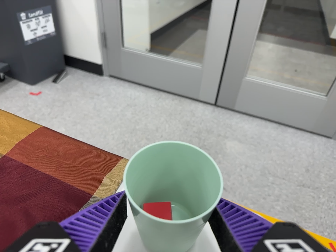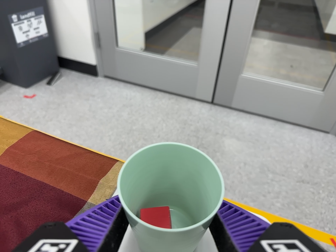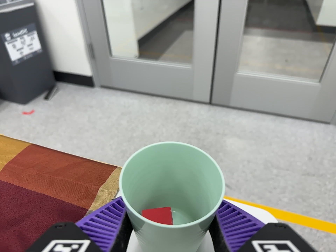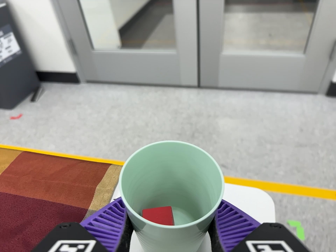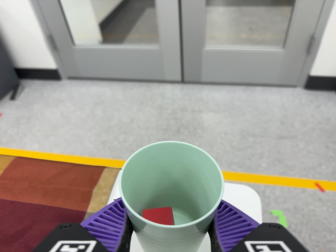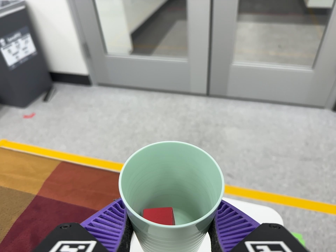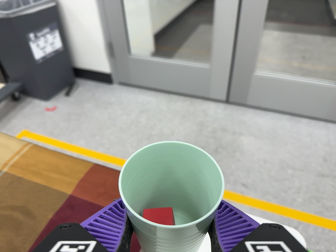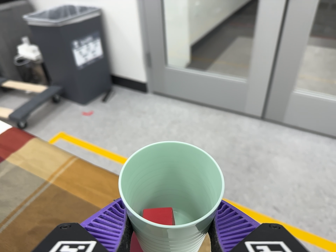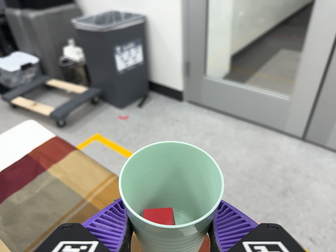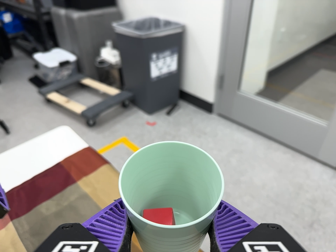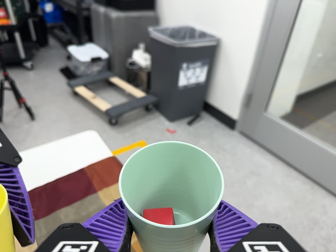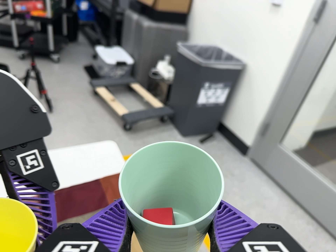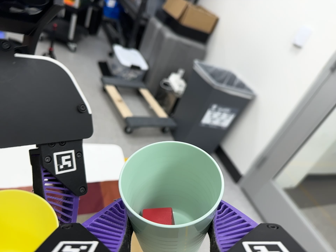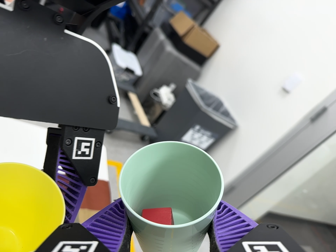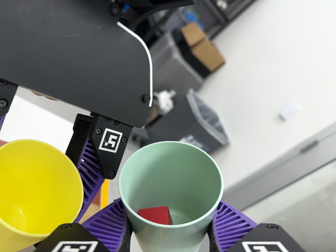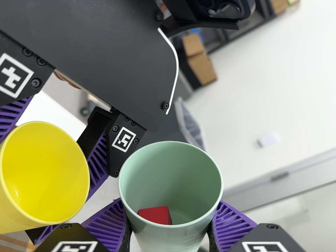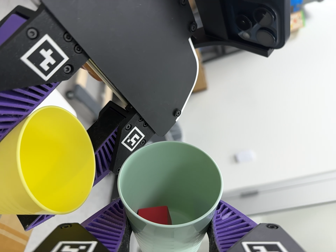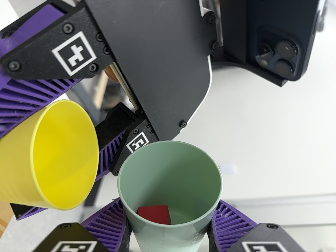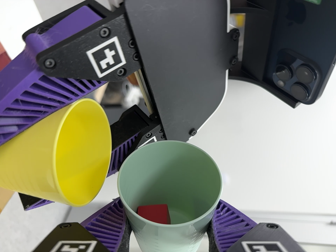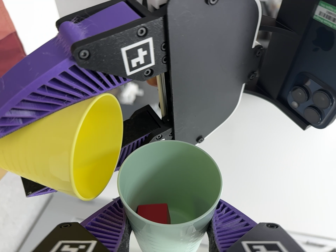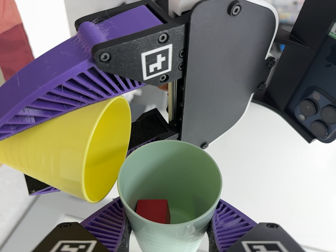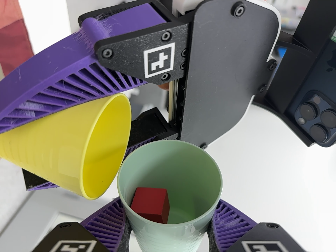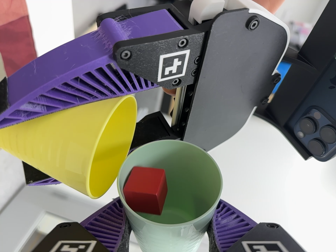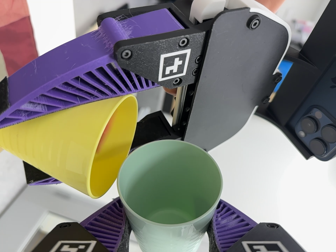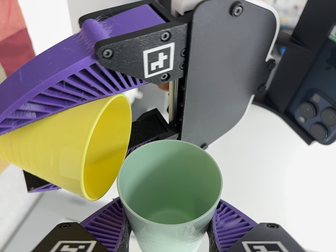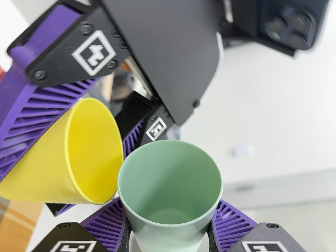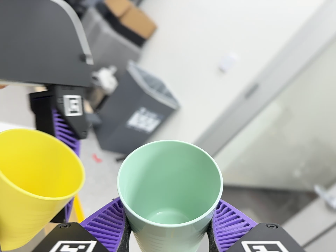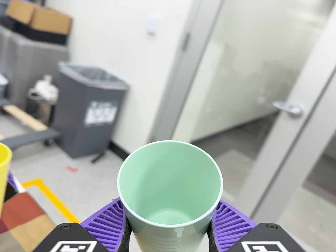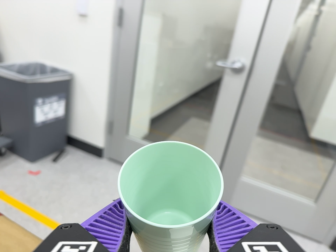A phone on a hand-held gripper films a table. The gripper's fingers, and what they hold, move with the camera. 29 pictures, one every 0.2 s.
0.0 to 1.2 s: The camera travels backward, to its left and toward the top of its view, about 9 cm, so what stands in front gets smaller.
1.2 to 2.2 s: The camera pans to its left by about 25 degrees. It travels toward the top of its view and to its left, about 22 cm, so close, fixed things drift downward. It rolls about its line of sight by about 35 degrees, and the scene rotates clockwise.
2.2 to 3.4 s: The camera pans to its right by about 20 degrees. It travels to its left, about 18 cm. It rolls about its line of sight by about 70 degrees, and the scene rotates clockwise.
3.4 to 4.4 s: The camera travels to its left, about 6 cm. It rolls about its line of sight by about 25 degrees, and the scene rotates clockwise.
4.4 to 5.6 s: The camera travels to its right, about 24 cm, so close, fixed things drift to the left. Its aim tips toward the bottom of its view by about 20 degrees, and the scene shifts upward. It rolls about its line of sight by about 105 degrees, and the scene rotates counterclockwise.
The film runs forward here.
